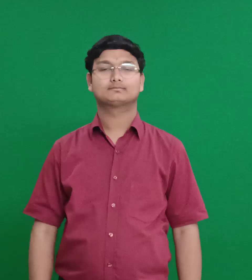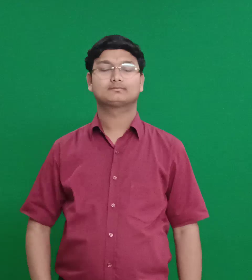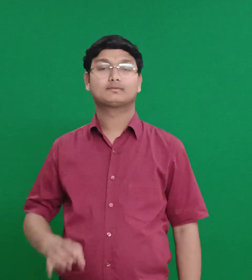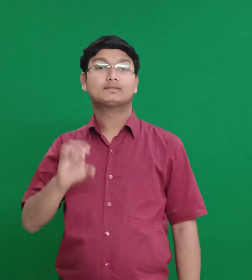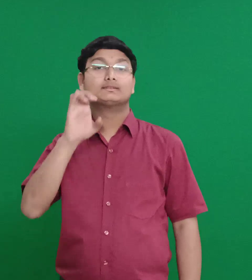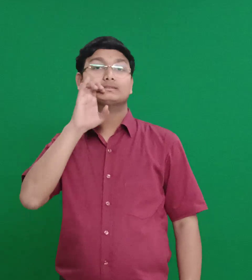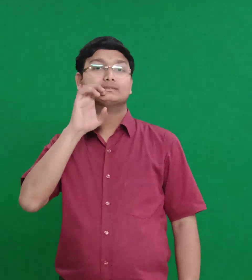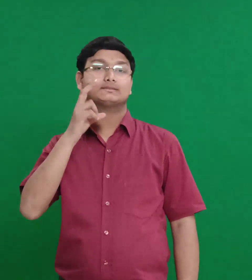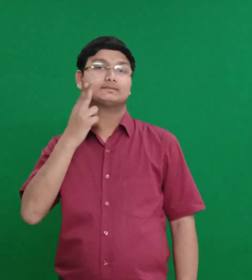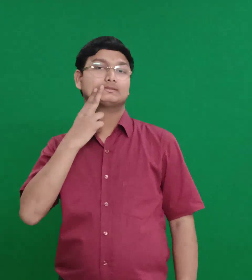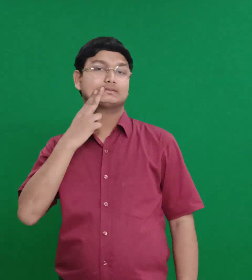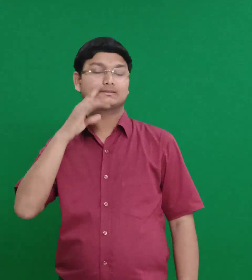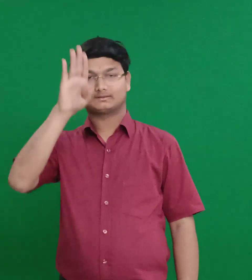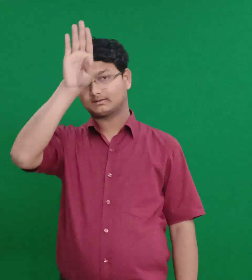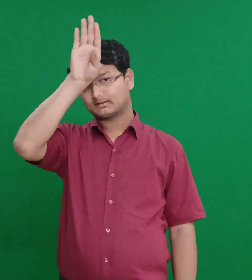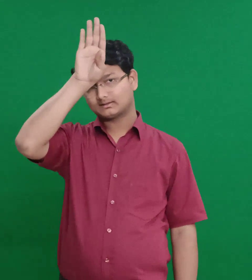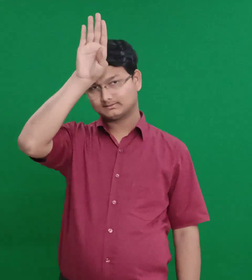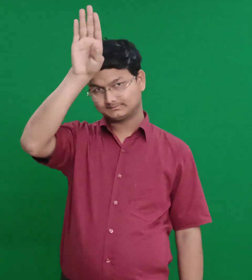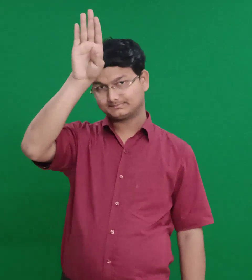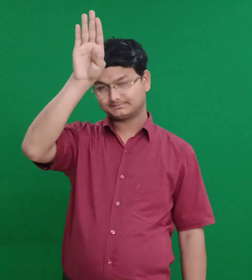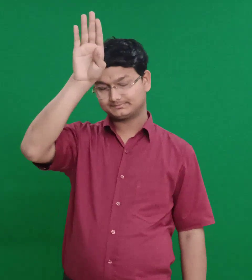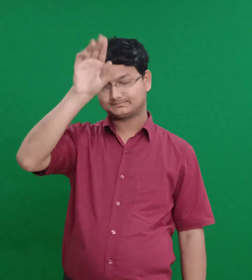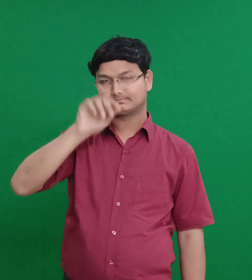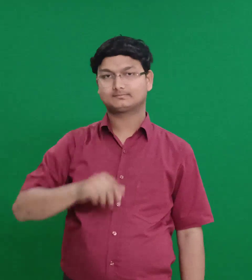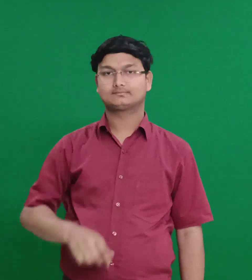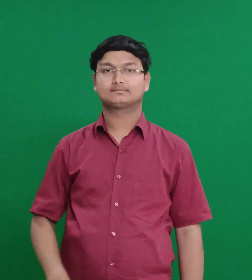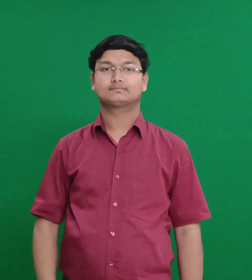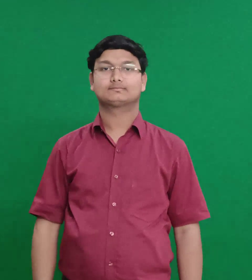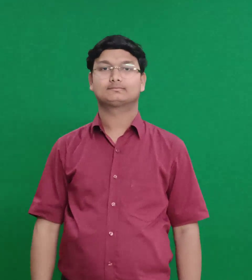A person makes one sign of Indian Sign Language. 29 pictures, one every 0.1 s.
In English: esarhaddon
